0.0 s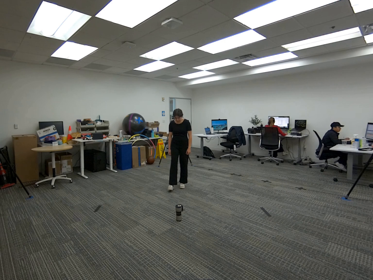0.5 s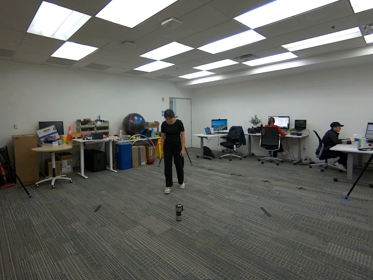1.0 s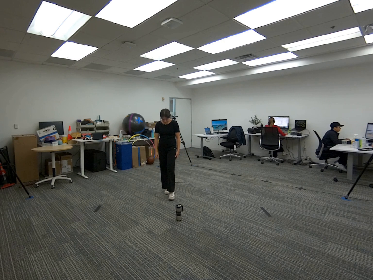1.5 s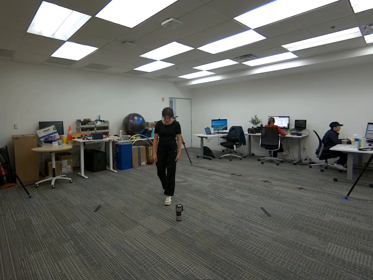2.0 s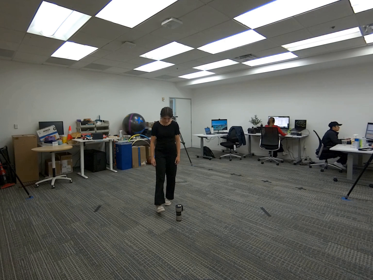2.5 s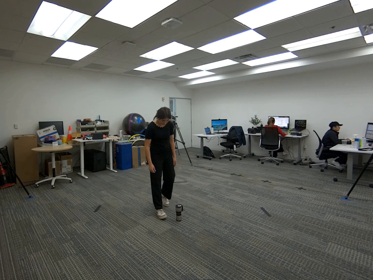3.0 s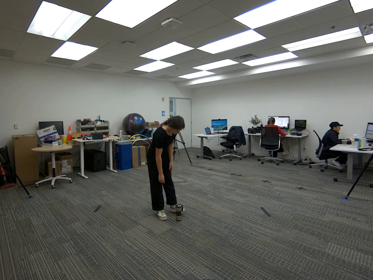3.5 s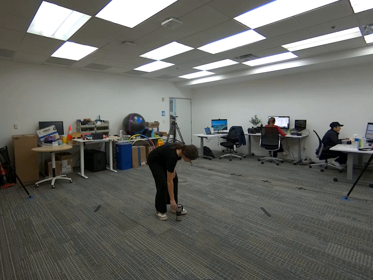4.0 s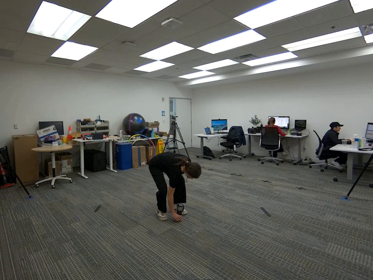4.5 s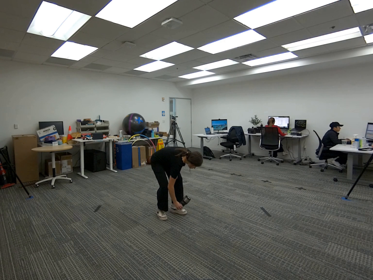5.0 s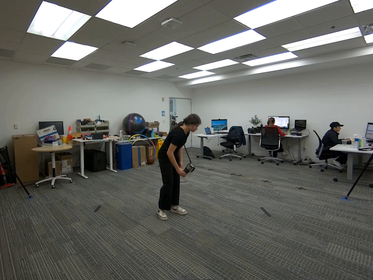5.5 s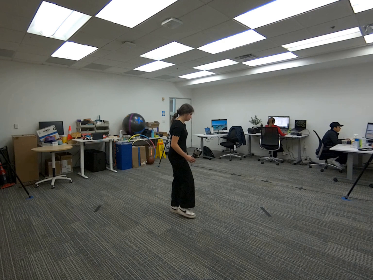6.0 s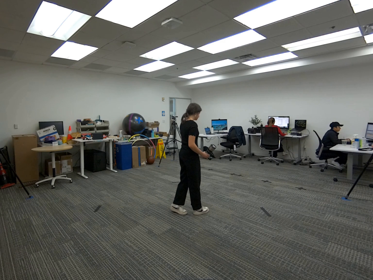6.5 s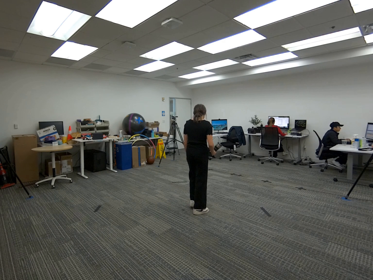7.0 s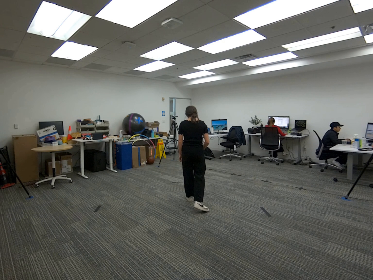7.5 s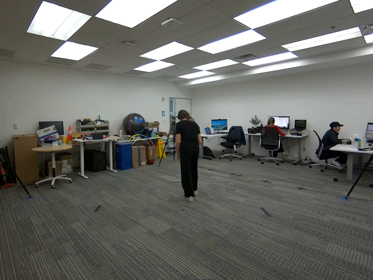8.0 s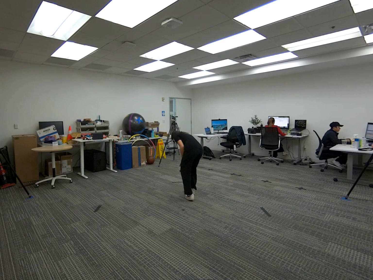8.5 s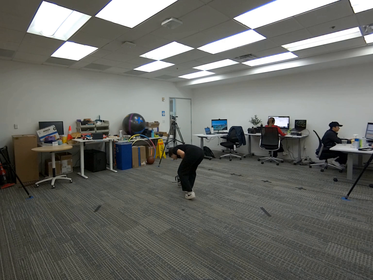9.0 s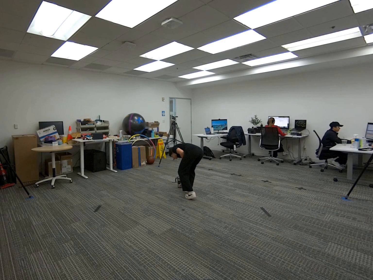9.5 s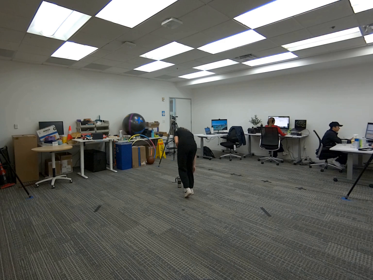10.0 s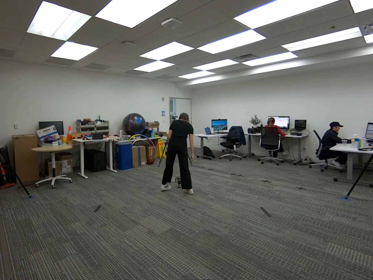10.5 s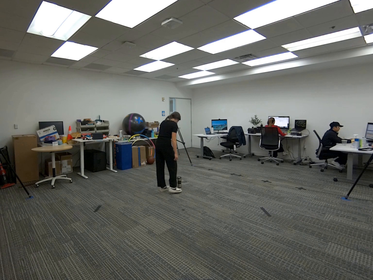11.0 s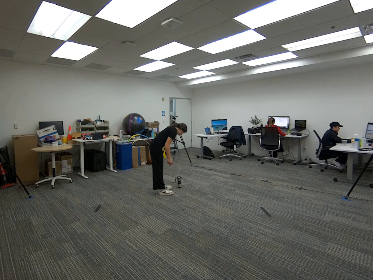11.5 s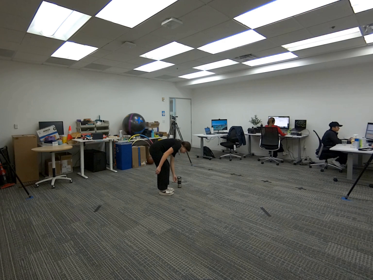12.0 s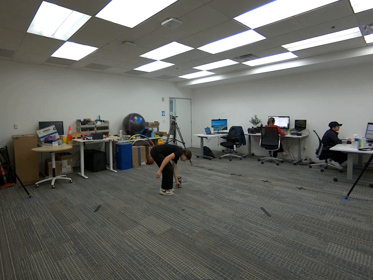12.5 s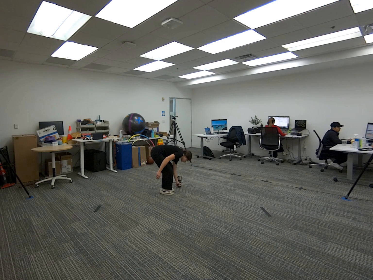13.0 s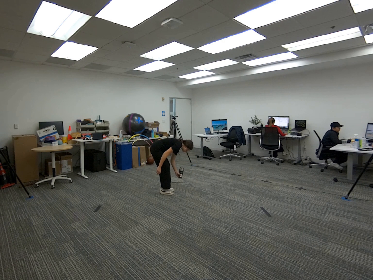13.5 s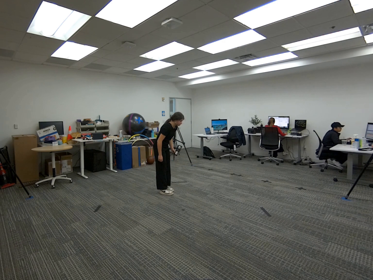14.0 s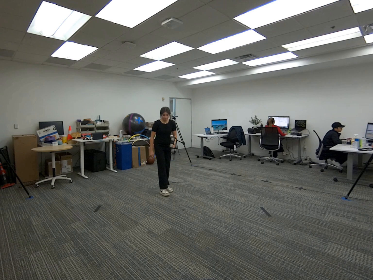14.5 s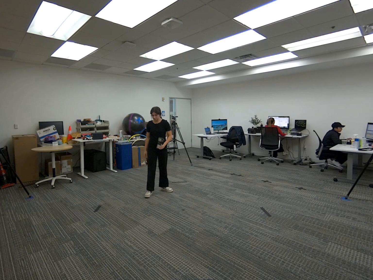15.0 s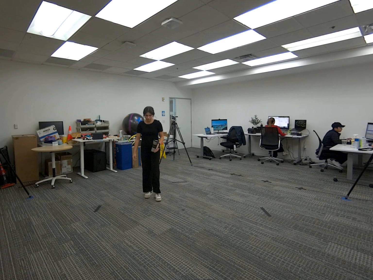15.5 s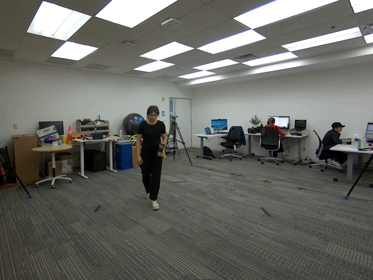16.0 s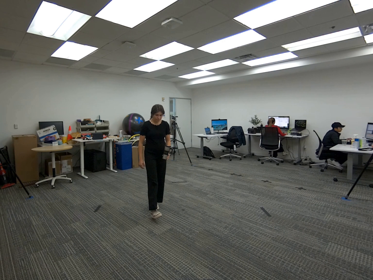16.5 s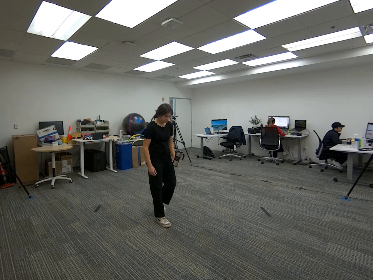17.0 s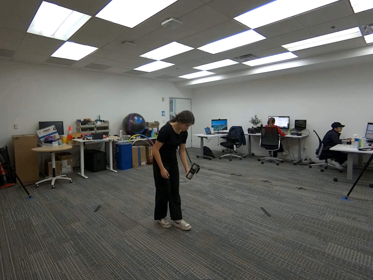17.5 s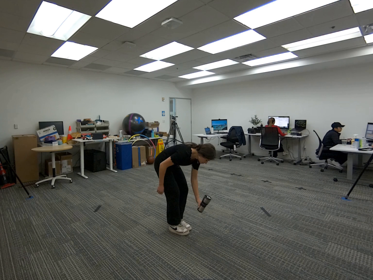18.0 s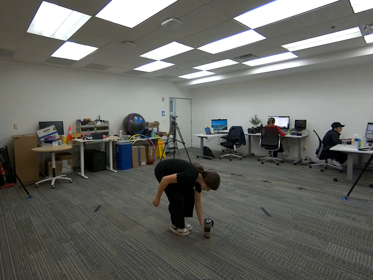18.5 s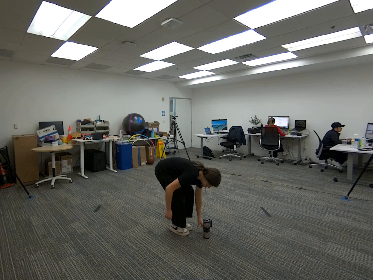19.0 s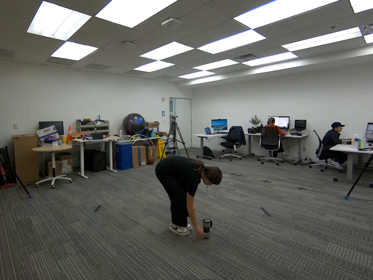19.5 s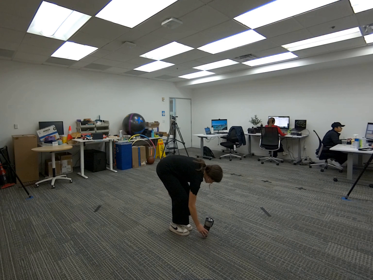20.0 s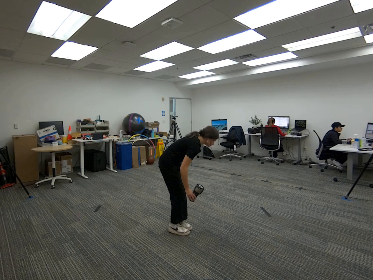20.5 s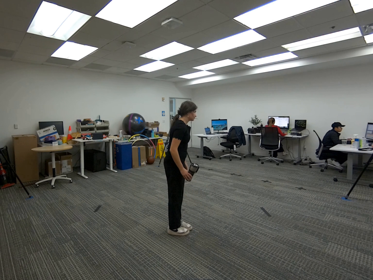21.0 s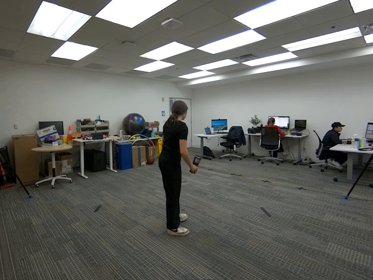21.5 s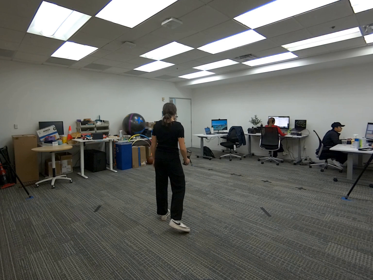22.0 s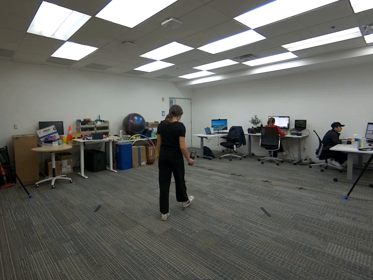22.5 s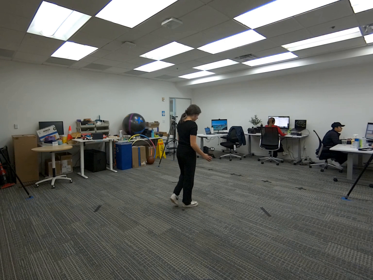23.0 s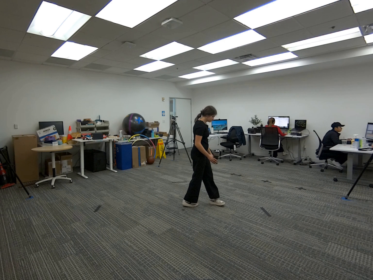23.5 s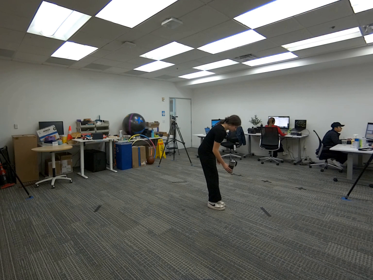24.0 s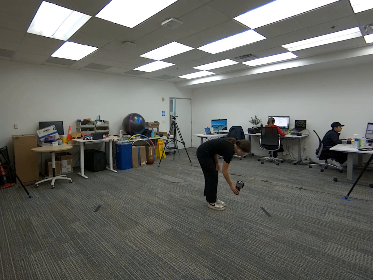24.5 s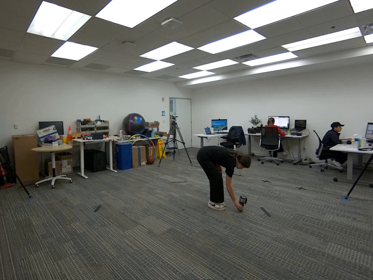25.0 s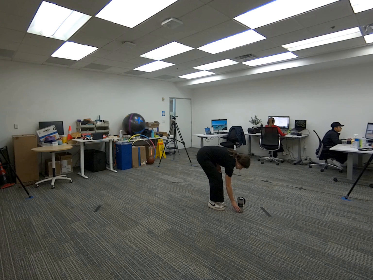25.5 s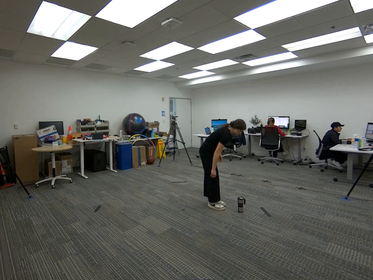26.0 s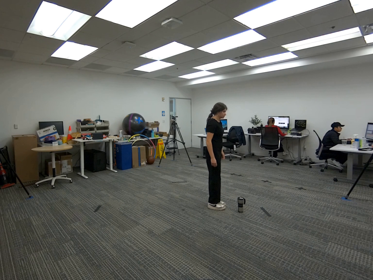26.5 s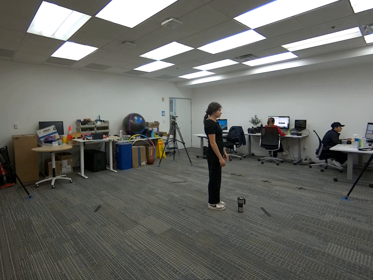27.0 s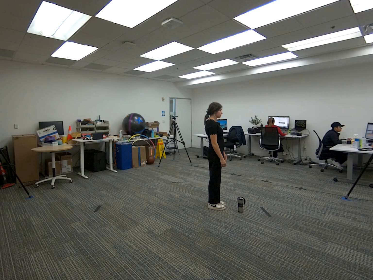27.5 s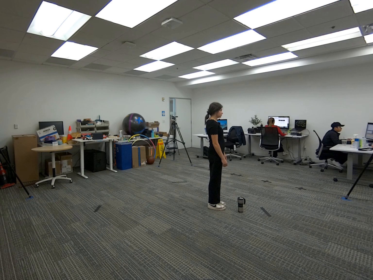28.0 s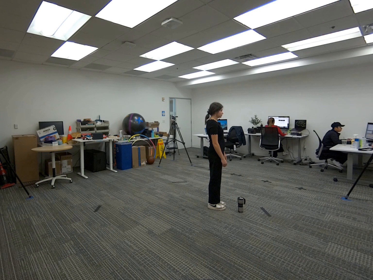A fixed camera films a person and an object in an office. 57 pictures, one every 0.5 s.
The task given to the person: Walk to the coffee mug on the ground, lift it by the base with your right hand and set it down, then repeat with your left, alternating a few times before leaving it on the ground.
